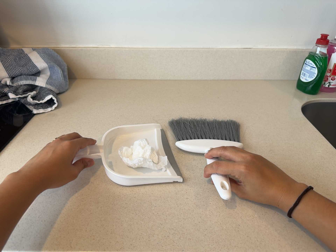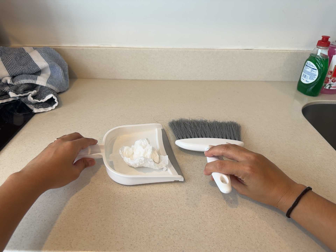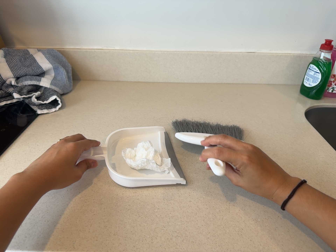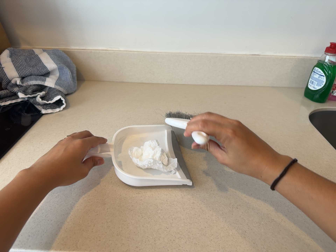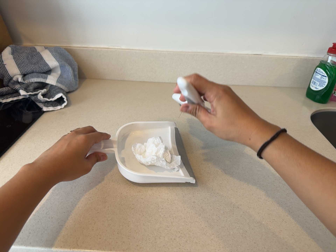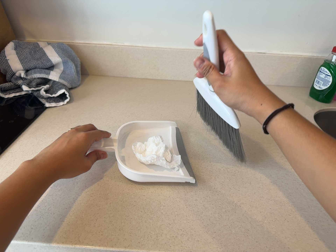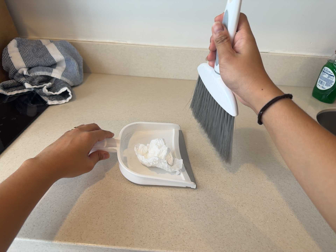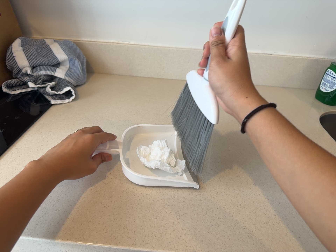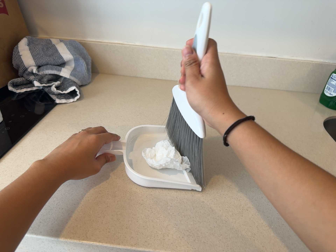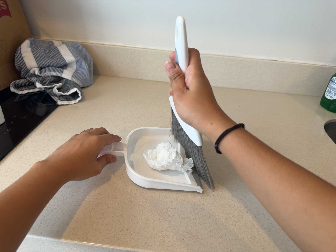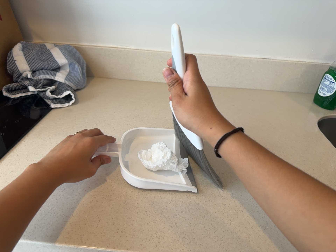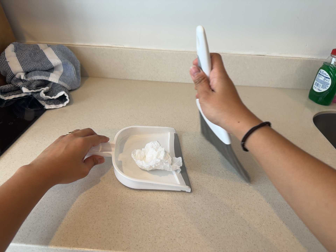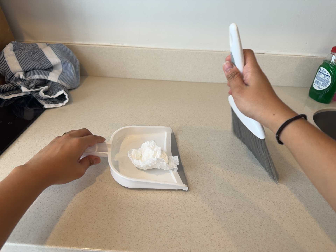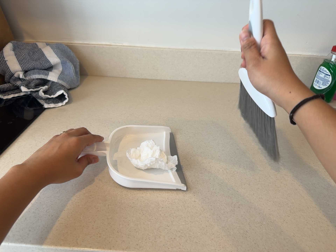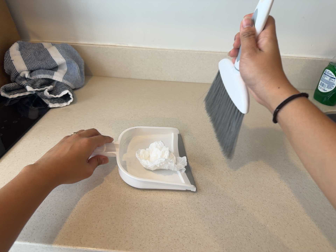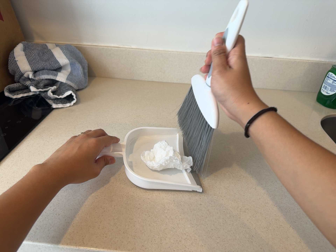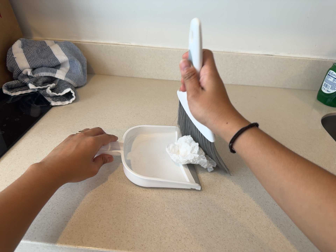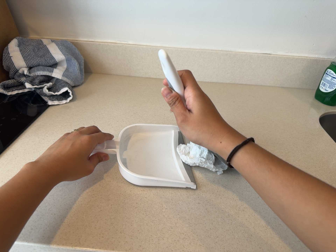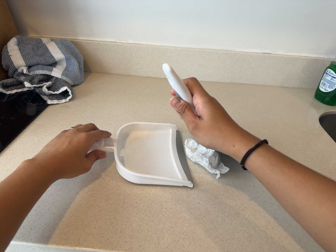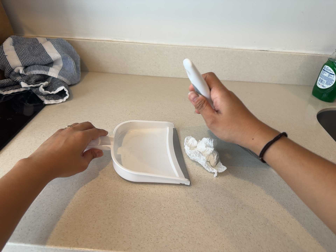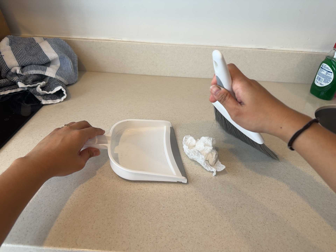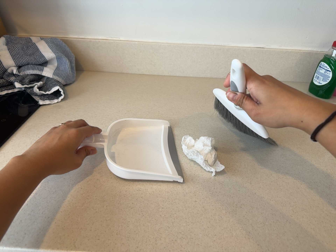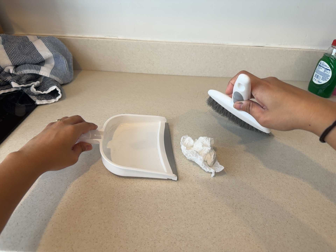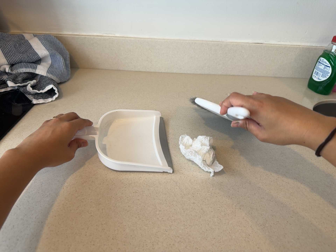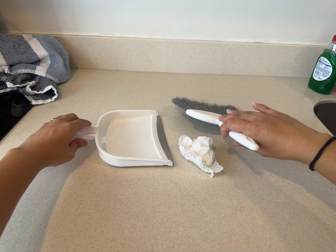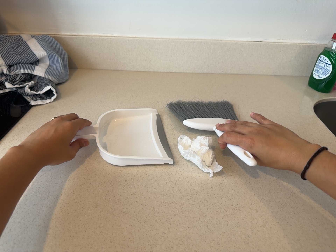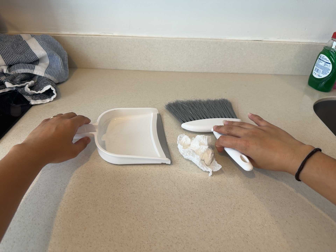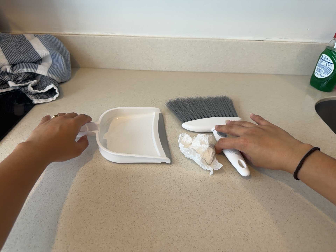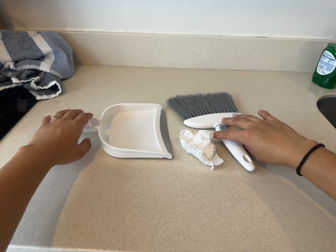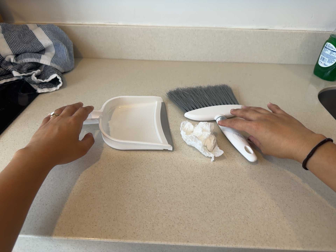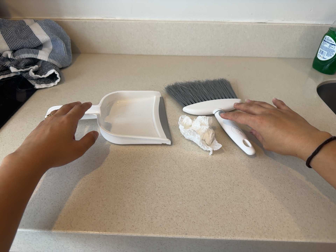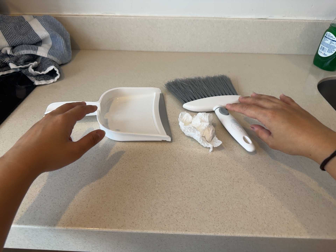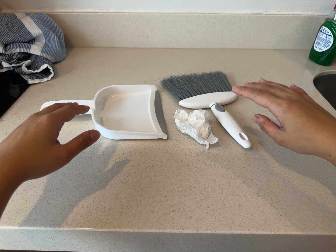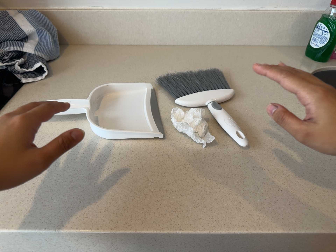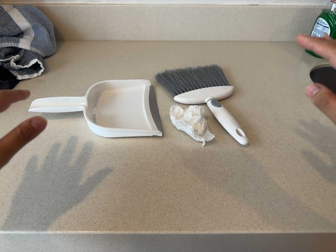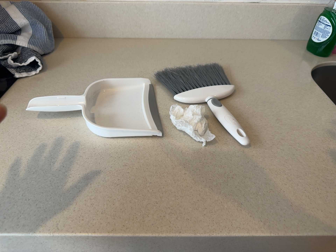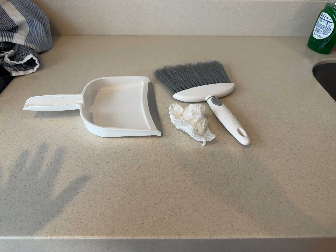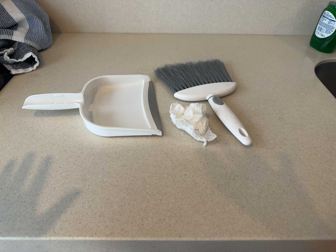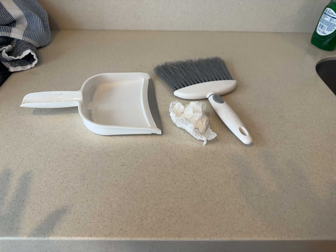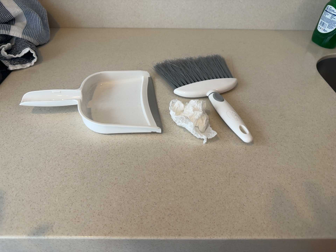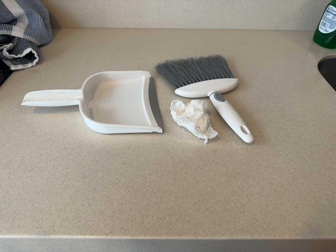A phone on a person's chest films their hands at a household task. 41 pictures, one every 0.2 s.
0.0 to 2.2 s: The camera shifts only a little, or ends up much as it began.
2.2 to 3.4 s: The camera keeps its place and its aim.
3.4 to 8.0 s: The camera travels forward, about 6 cm, so what stands in front looms larger. Its aim tips toward the bottom of its view by about 10 degrees, and the scene shifts upward.
The film runs backward here.
